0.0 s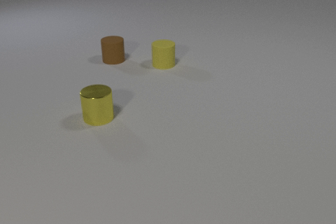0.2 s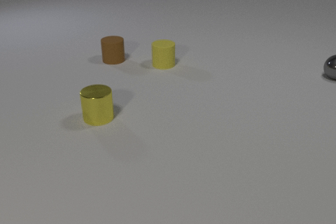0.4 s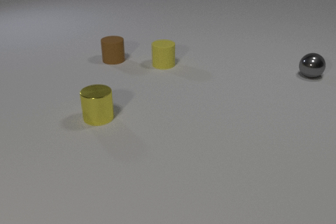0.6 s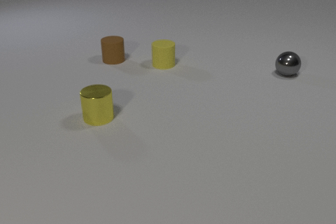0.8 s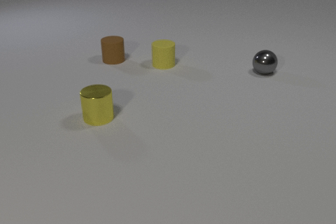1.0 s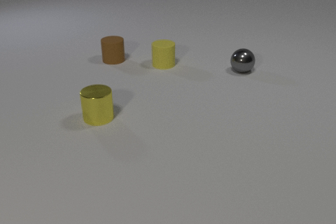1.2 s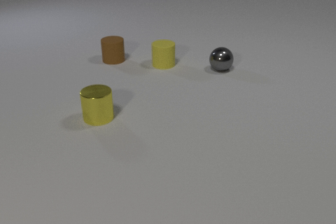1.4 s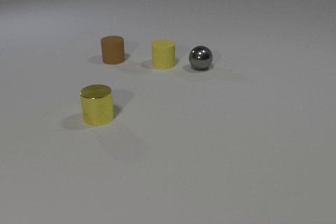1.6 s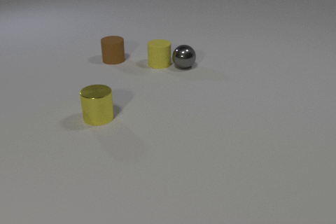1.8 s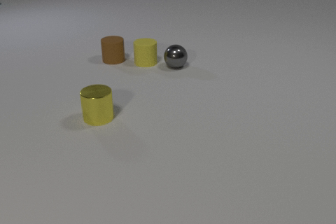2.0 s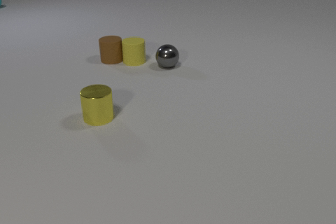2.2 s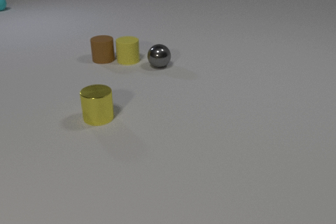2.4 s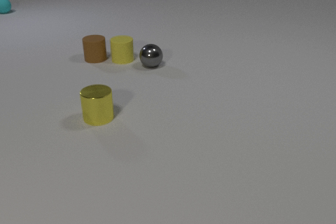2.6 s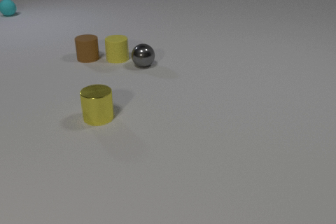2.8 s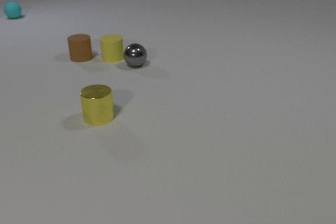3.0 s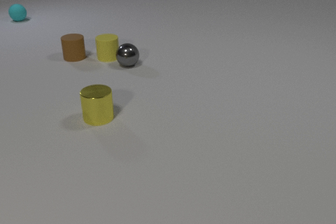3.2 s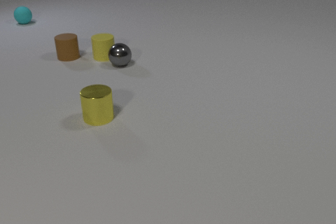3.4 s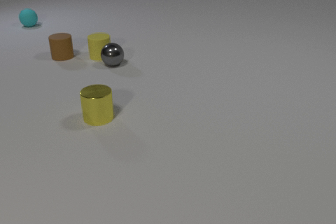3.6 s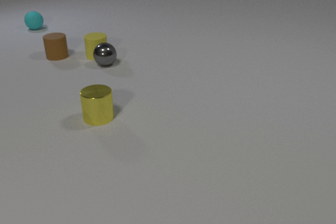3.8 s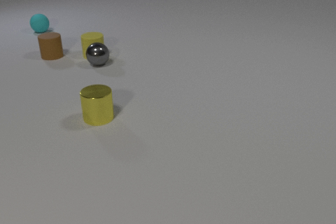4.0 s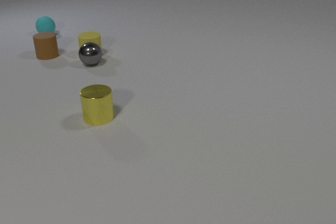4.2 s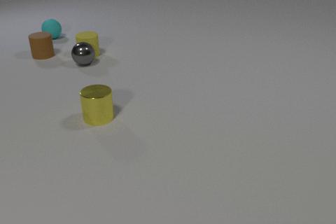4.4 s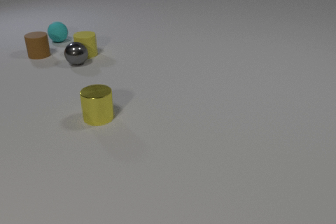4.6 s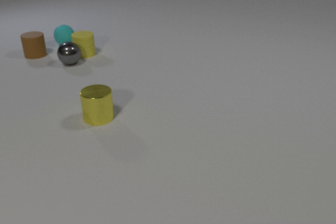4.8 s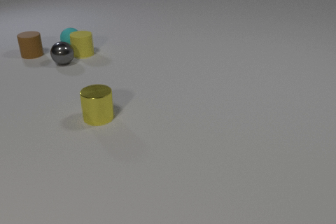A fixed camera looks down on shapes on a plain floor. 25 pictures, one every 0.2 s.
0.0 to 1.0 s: The gray metal sphere comes in at the right edge, rolls to the left.
1.0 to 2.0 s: The gray metal sphere rolls to the left. The yellow rubber cylinder slides to the left. The cyan rubber sphere comes in at the left edge. The gray metal sphere and the yellow rubber cylinder collide. The yellow rubber cylinder and the brown rubber cylinder collide.
2.0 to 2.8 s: The gray metal sphere rolls to the left. The yellow rubber cylinder slides to the left and away from the camera. The brown rubber cylinder slides to the left. The cyan rubber sphere rolls toward the camera.
2.8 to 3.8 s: The gray metal sphere rolls to the left. The yellow rubber cylinder slides to the left and away from the camera. The brown rubber cylinder slides to the left and away from the camera. The cyan rubber sphere rolls toward the camera and to the right.
3.8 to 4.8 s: The gray metal sphere rolls to the left. The yellow rubber cylinder slides to the left and away from the camera. The brown rubber cylinder slides to the left and away from the camera. The cyan rubber sphere rolls toward the camera and to the right.
What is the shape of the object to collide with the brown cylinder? cylinder.
How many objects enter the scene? 2.
How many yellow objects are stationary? 1.
